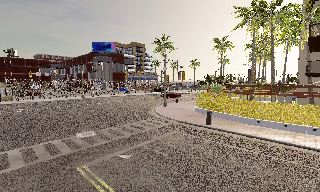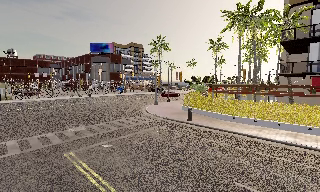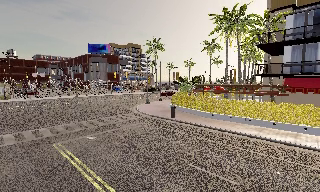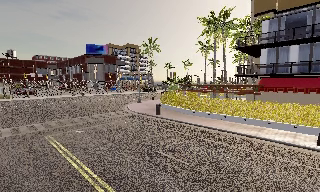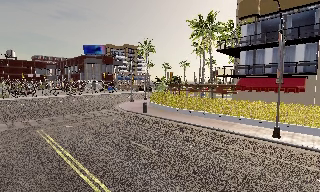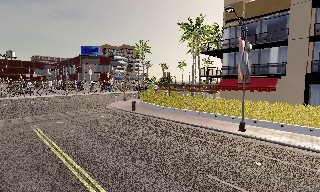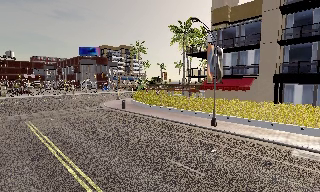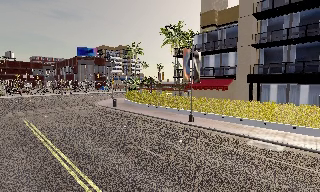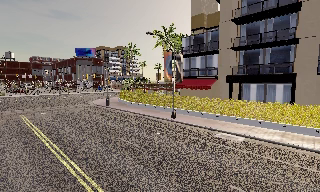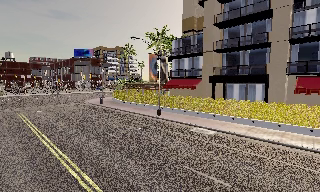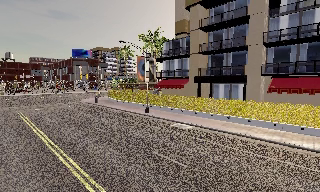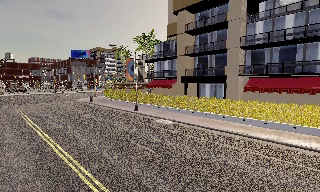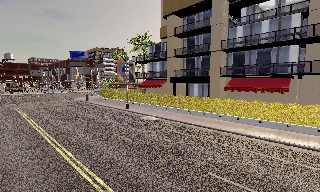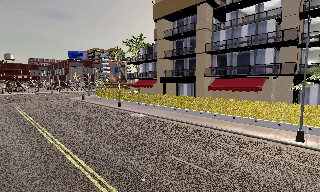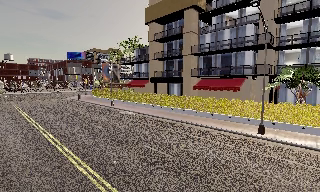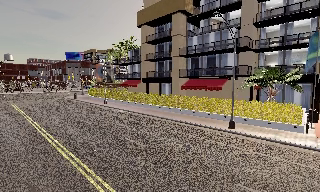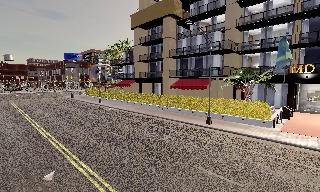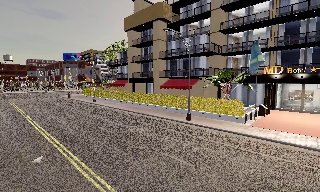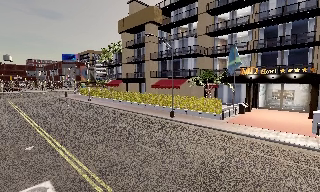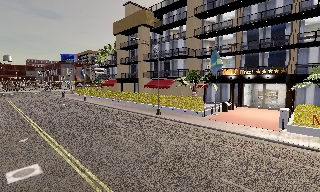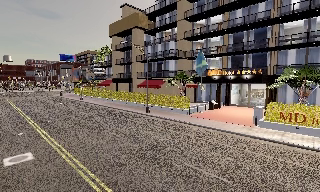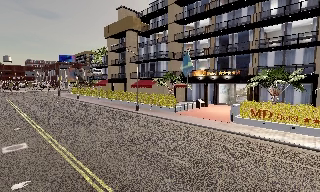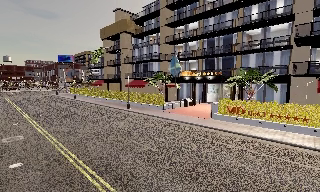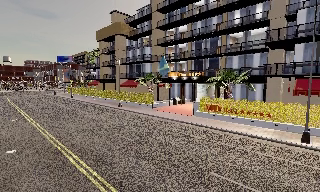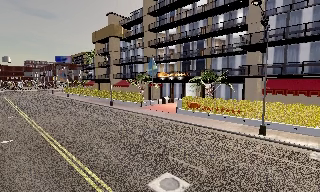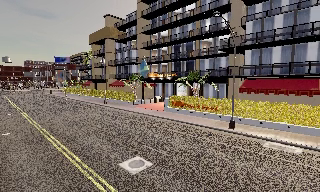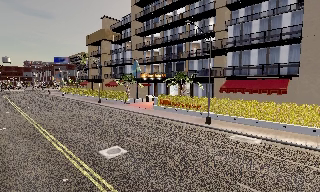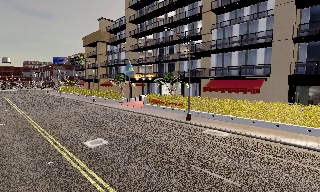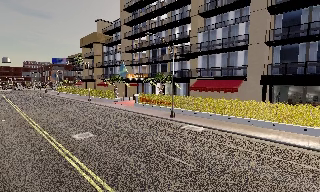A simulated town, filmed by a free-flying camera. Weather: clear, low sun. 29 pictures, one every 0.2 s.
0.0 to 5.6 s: The camera travels to its right and backward, about 55 m, so close, fixed things drift to the left.
The film runs forward here.
